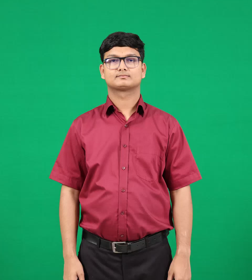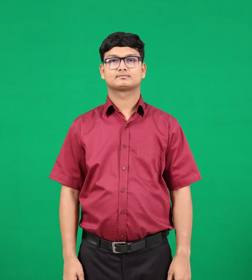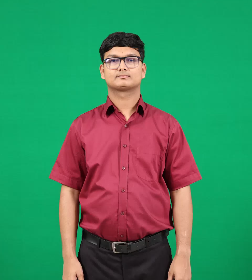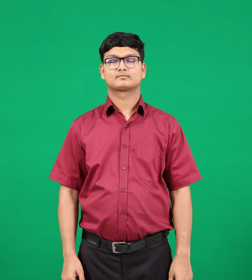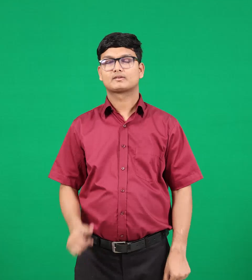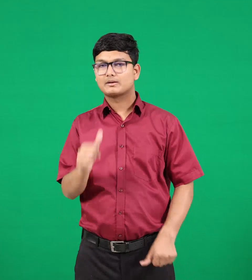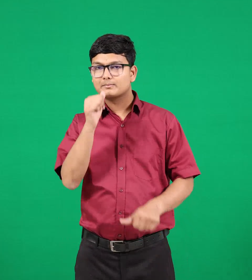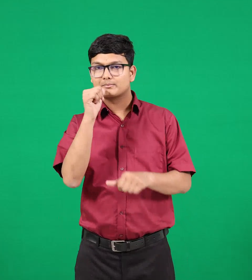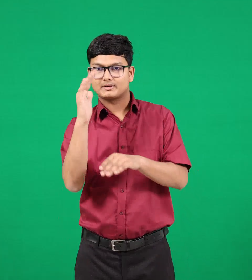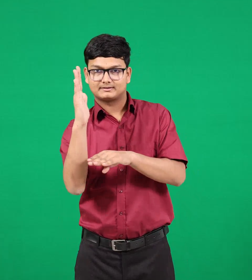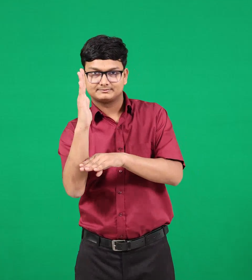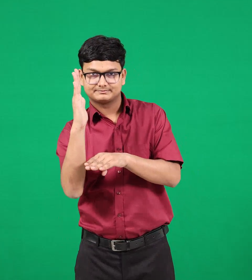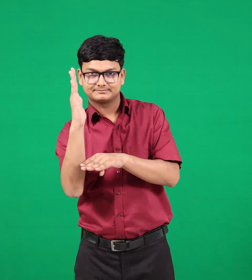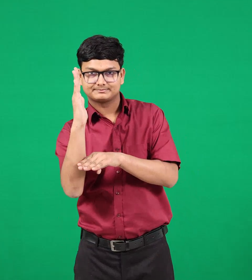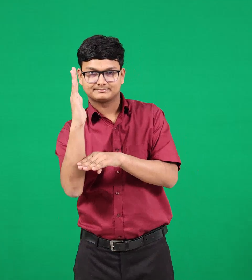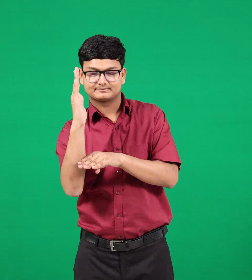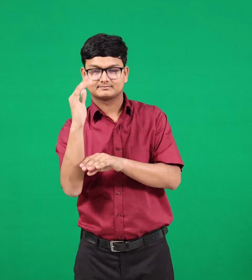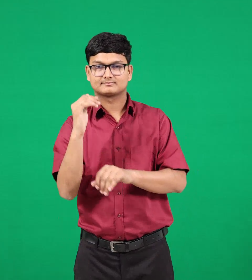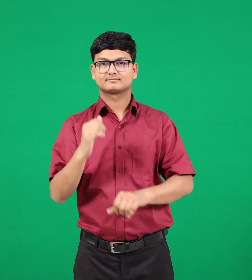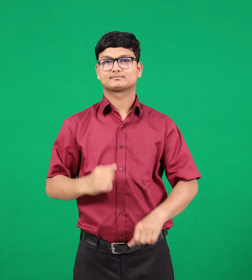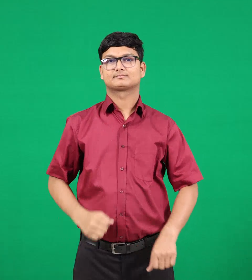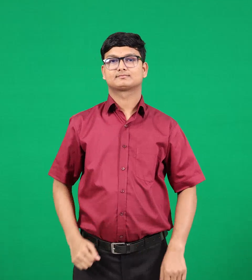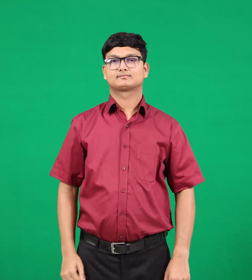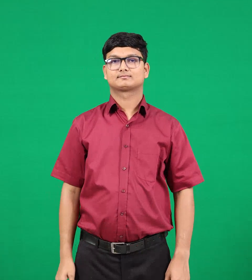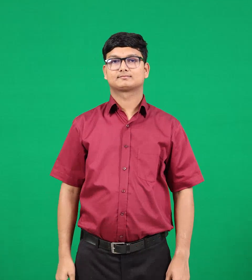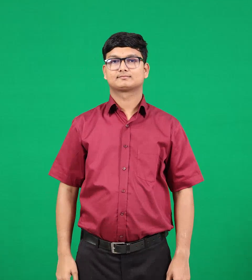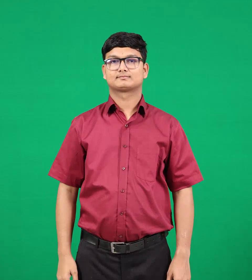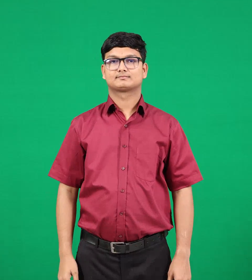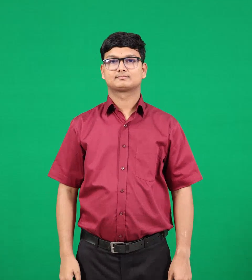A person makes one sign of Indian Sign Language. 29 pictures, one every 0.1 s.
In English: bottle
